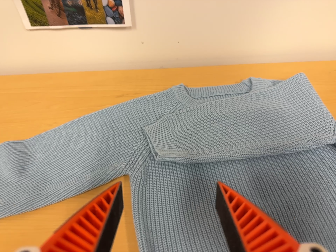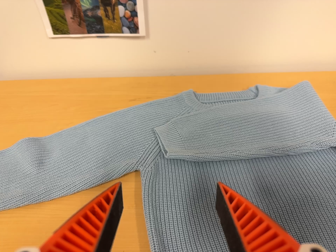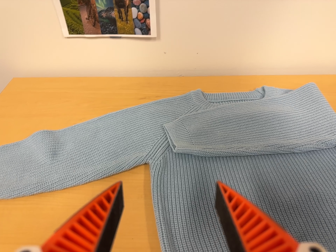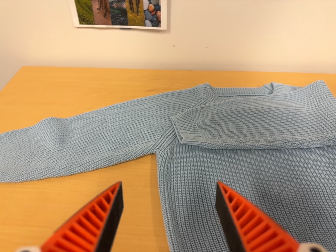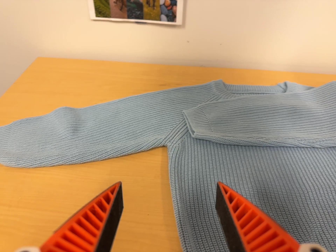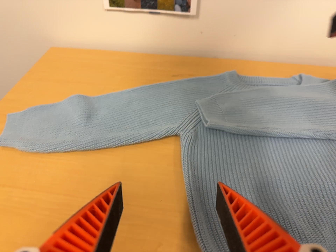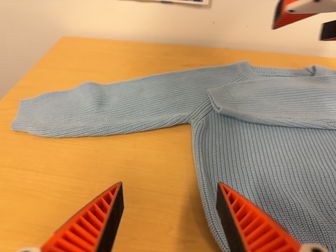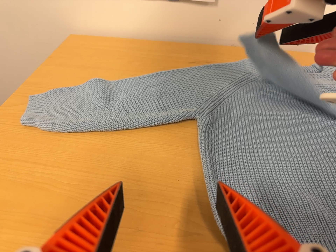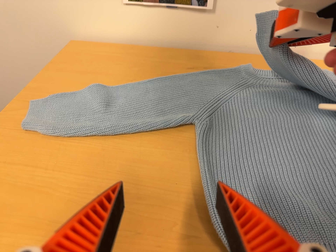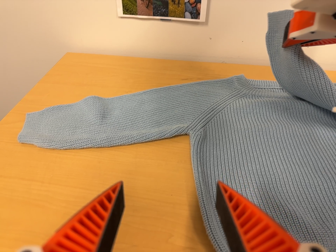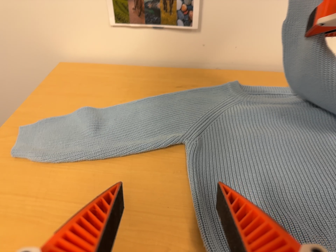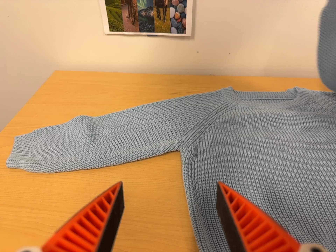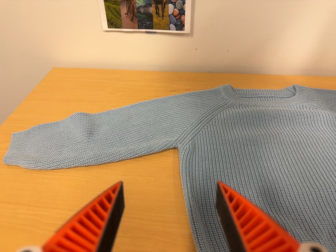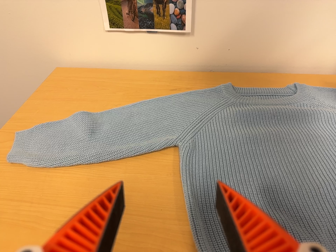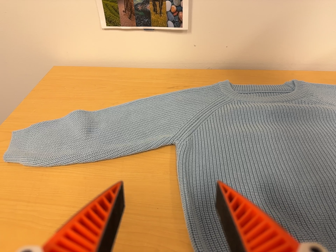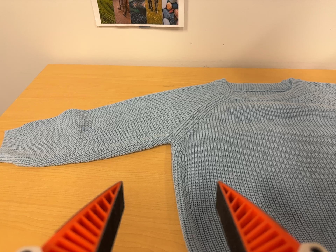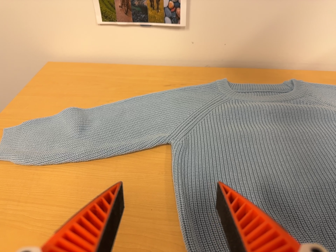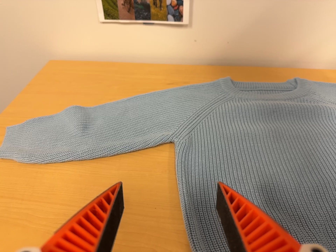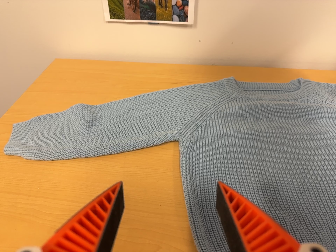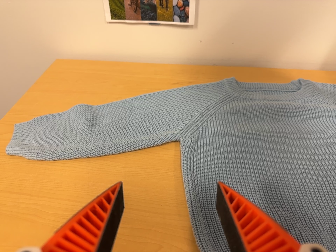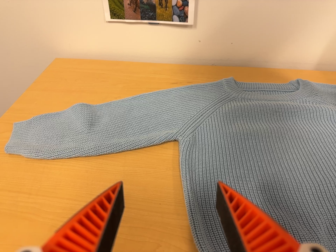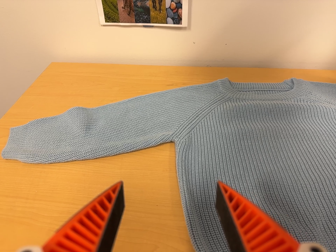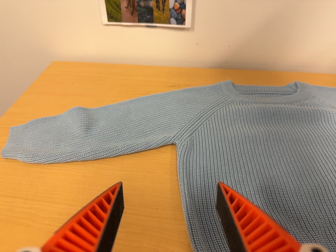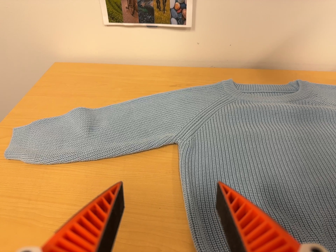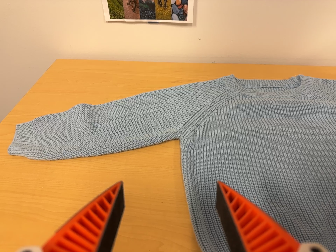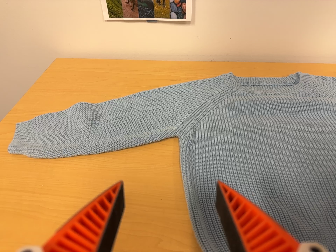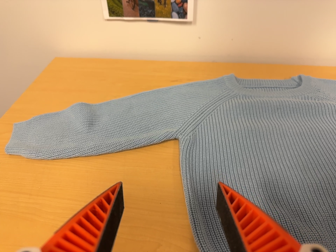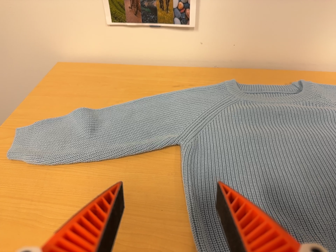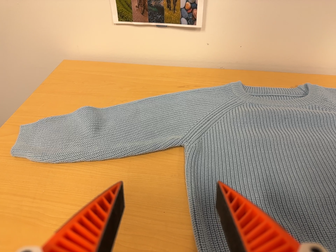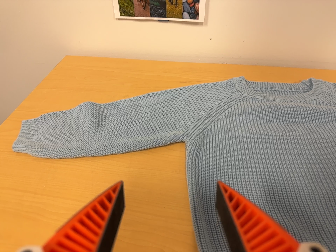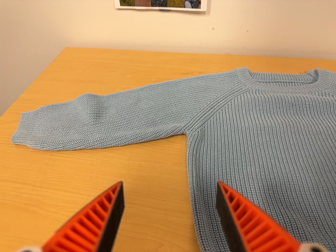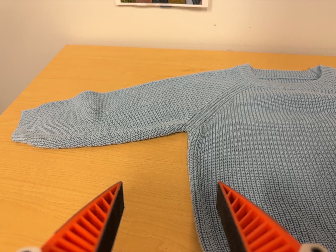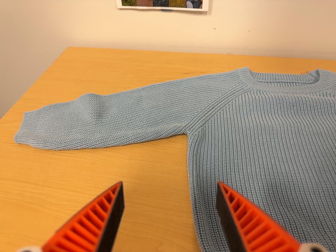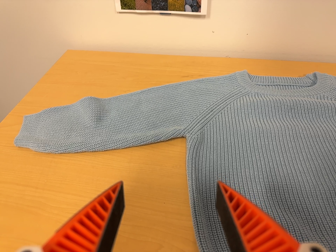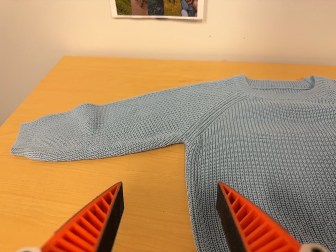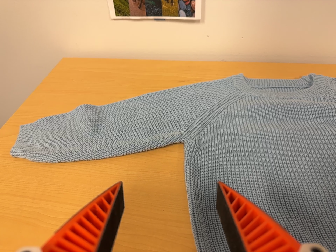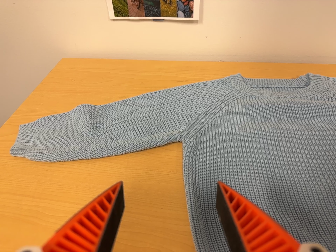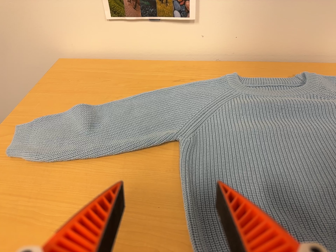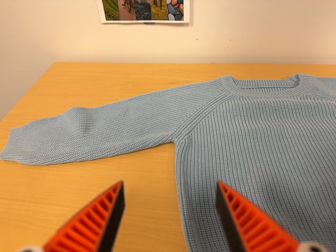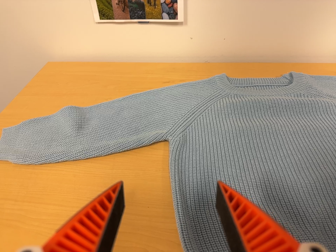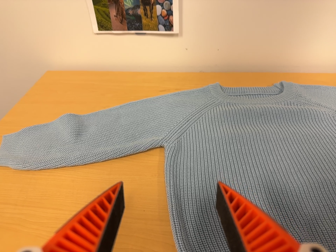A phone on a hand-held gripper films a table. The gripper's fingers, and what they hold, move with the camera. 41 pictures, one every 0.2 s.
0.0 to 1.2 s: The camera travels toward the bottom of its view, to its left and backward, about 12 cm, so close, fixed things drift upward. It rolls about its line of sight by about 10 degrees, and the scene rotates clockwise.
1.2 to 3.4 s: The camera shifts only a little, or ends up much as it began.
3.4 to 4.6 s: The camera keeps its place and its aim.
4.6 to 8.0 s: The camera shifts only a little, or ends up much as it began.
The film runs backward here.
